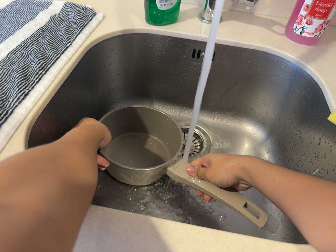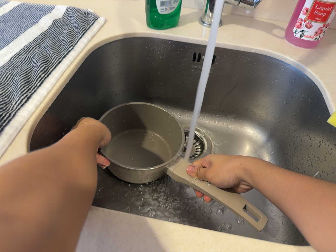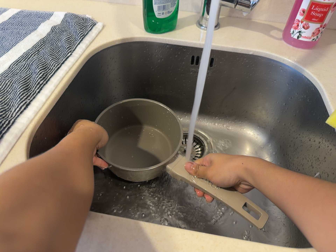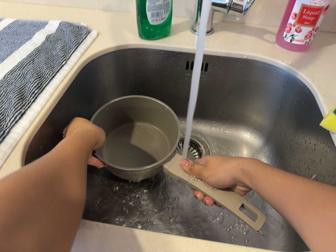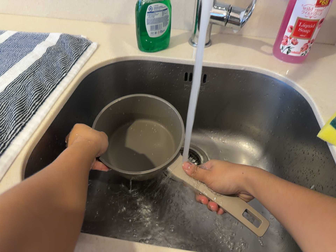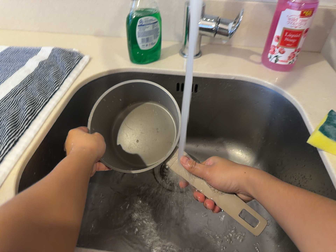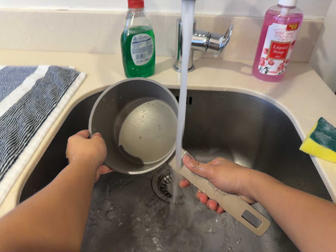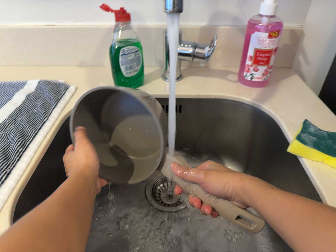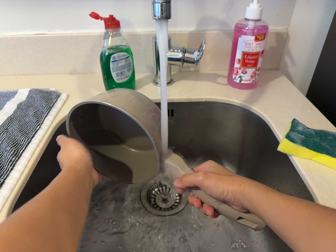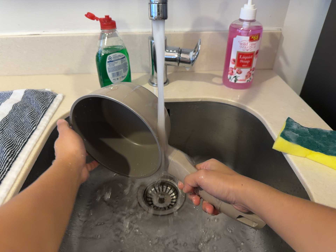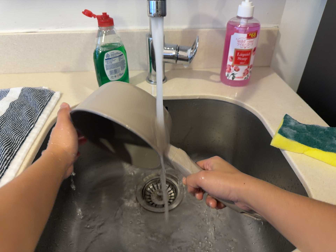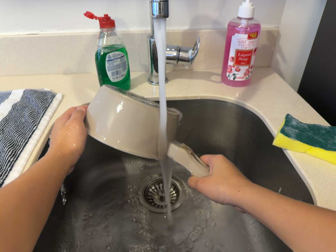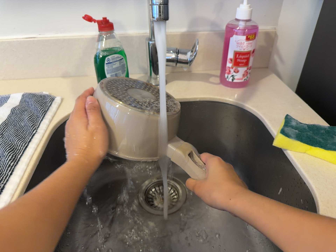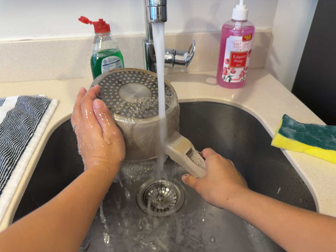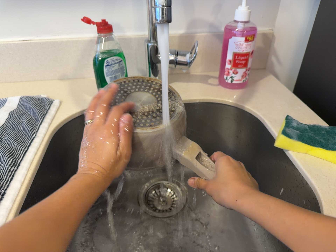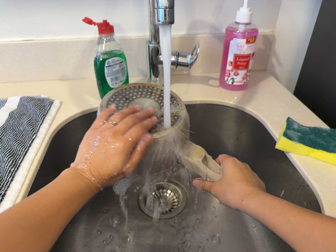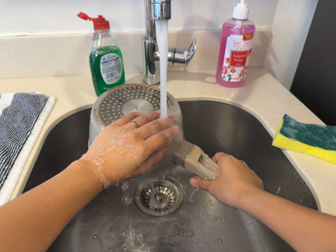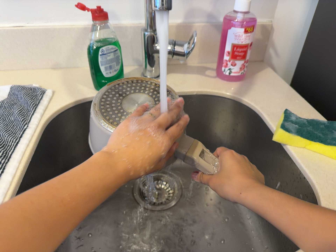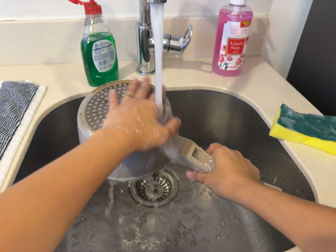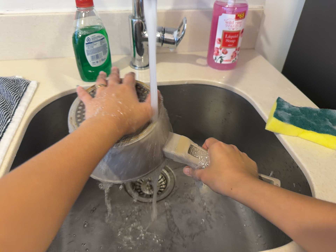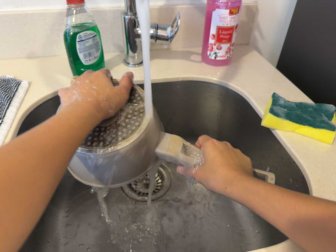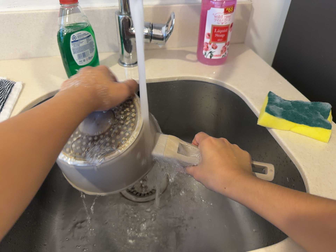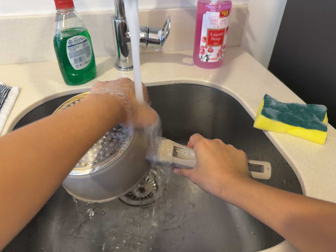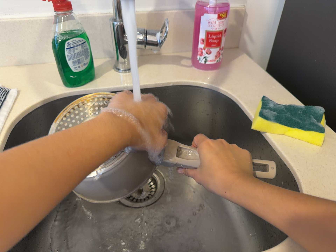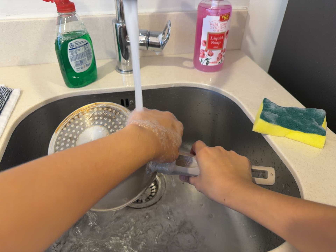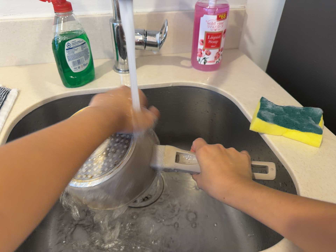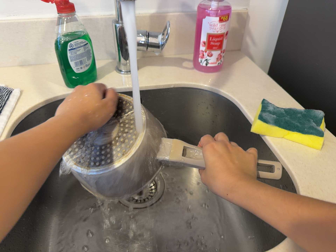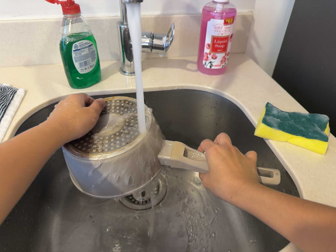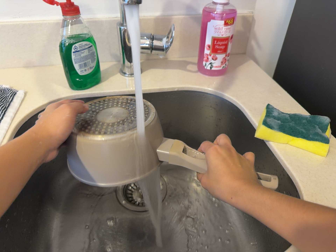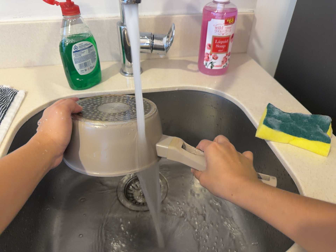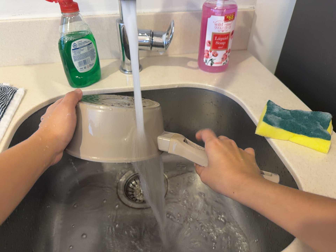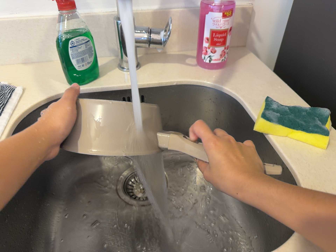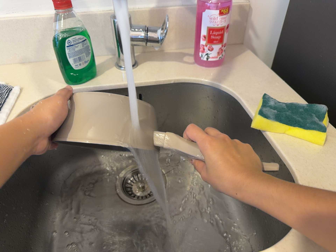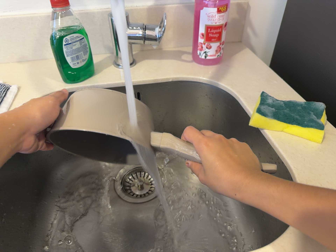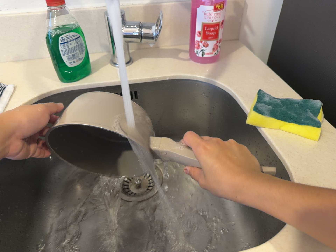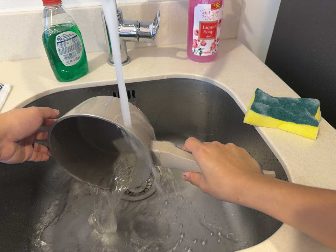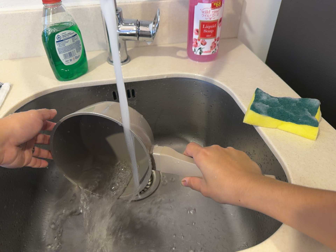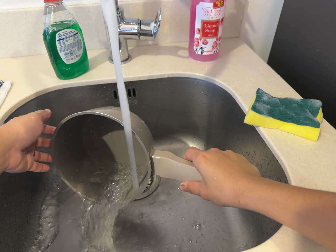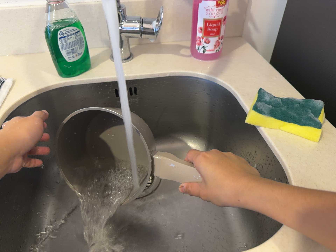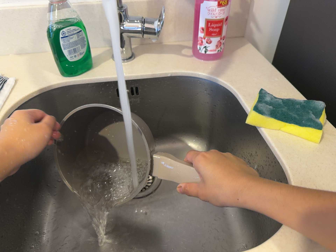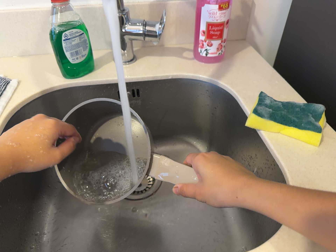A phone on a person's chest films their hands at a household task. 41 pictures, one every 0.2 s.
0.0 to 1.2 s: The camera's aim tips toward the top of its view by about 10 degrees, and the scene shifts downward.
1.2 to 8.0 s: The camera rolls about its line of sight by about 10 degrees, and the scene rotates counterclockwise.
The film runs backward here.
